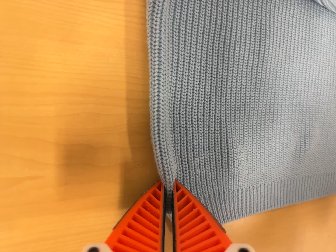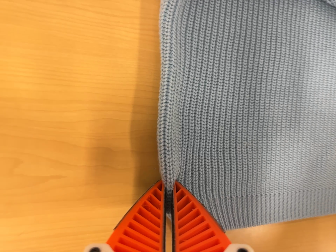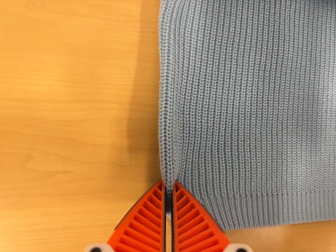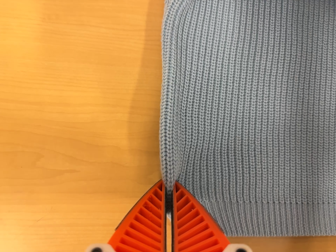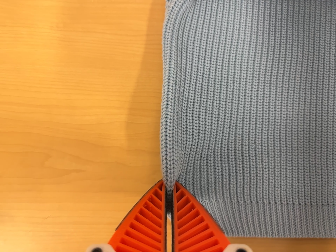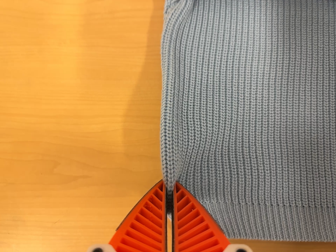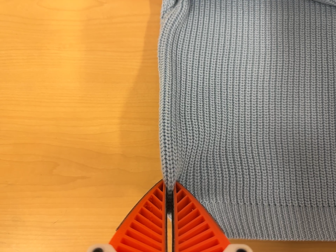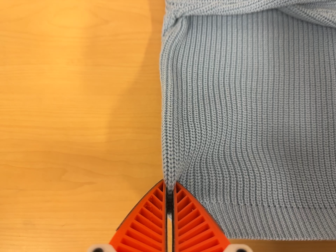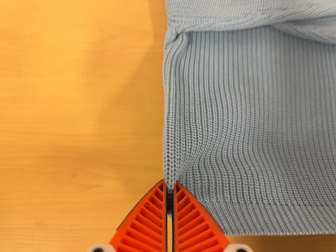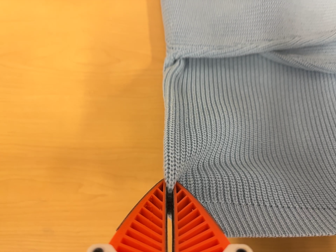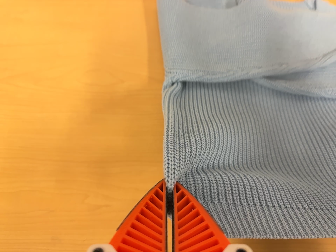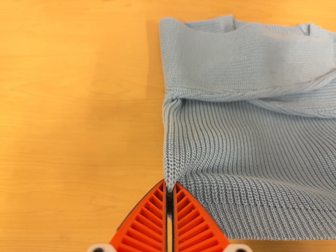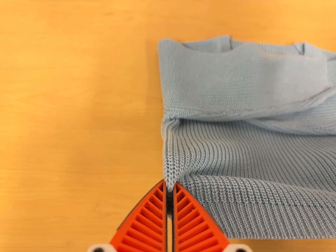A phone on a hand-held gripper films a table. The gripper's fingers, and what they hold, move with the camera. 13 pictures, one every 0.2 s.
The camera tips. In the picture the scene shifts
downward.
The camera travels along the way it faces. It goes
backward.
0.0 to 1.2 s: The scene slides to the right, as the camera pans about 25 degrees to its left. It travels to its right, about 10 cm. Its aim tips toward the top of its view by about 15 degrees, and the scene shifts downward.
1.2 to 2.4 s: The camera travels backward, about 14 cm, so what stands in front gets smaller. Its aim tips toward the top of its view by about 15 degrees, and the scene shifts downward.
The film runs forward here.
